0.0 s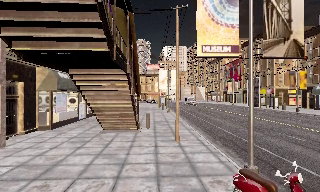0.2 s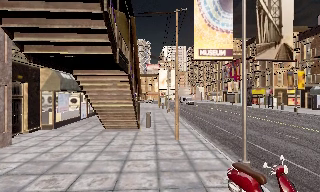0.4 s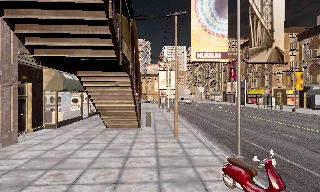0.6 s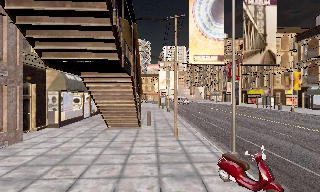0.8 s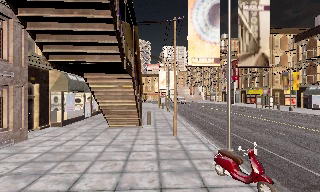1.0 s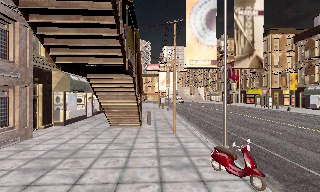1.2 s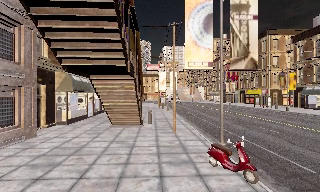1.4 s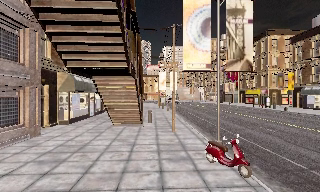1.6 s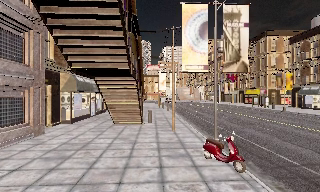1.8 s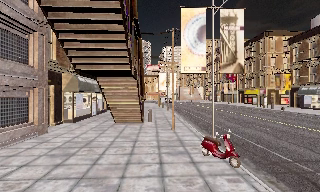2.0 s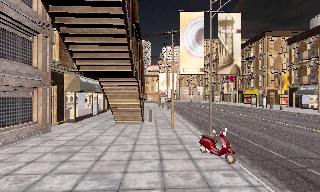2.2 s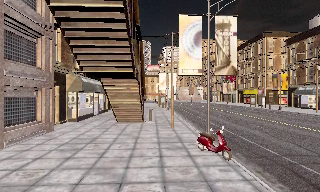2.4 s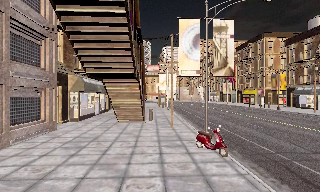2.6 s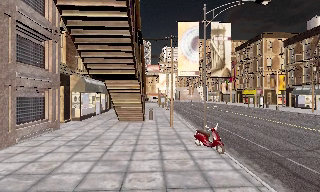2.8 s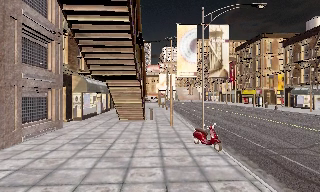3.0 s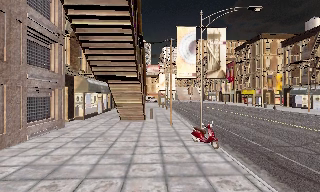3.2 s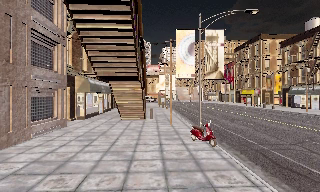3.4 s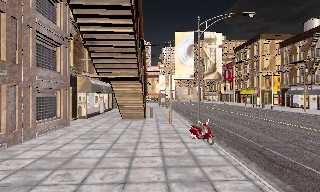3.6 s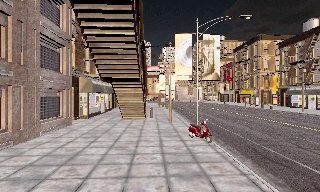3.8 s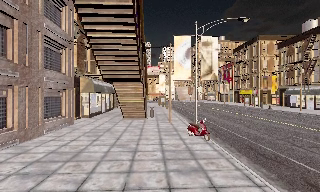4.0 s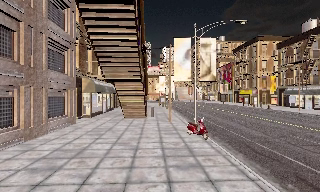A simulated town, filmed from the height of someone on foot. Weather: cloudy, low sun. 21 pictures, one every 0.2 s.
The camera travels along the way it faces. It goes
backward.
0.0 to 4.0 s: The camera travels backward, about 7 m, so what stands in front gets smaller.
The film runs backward here.
